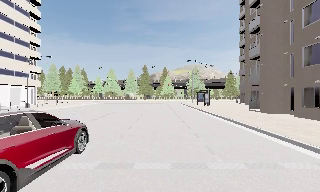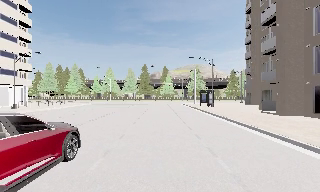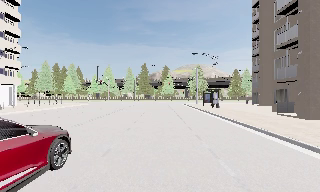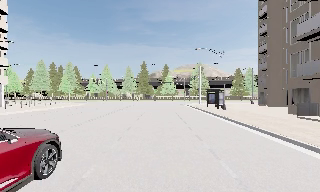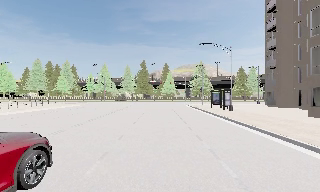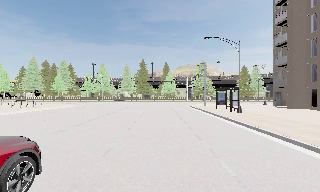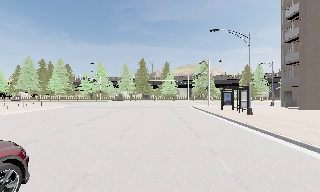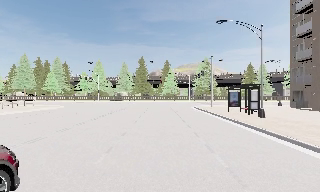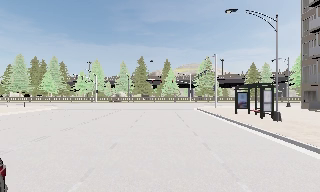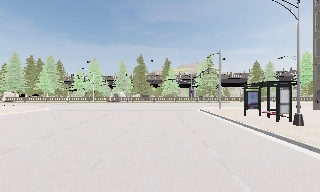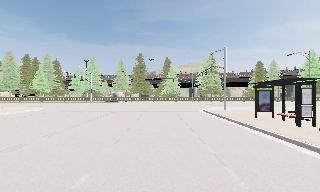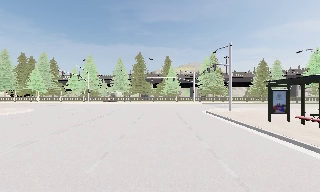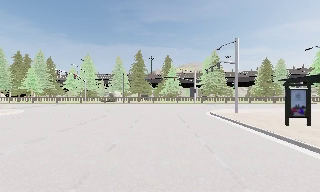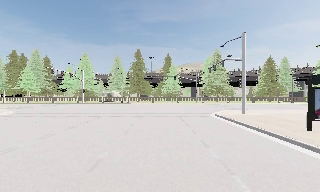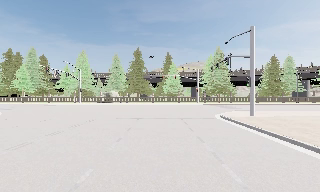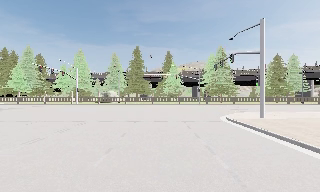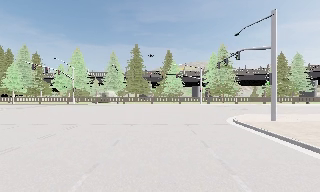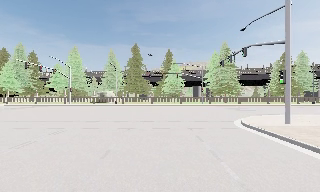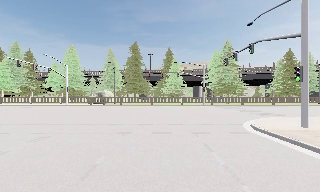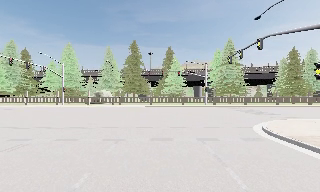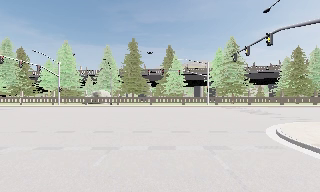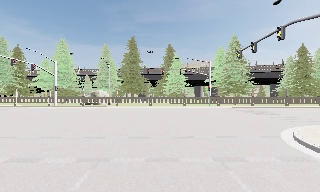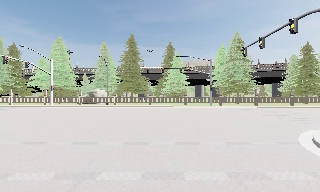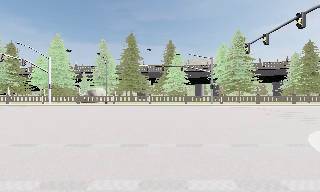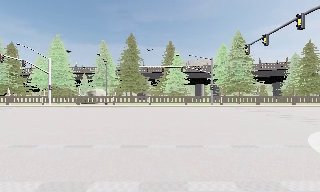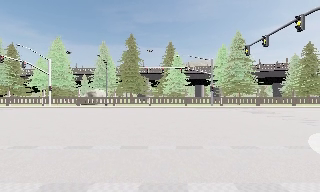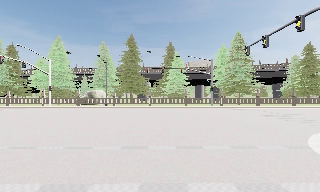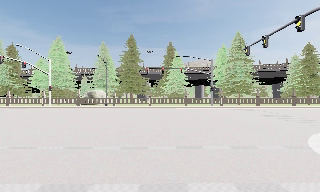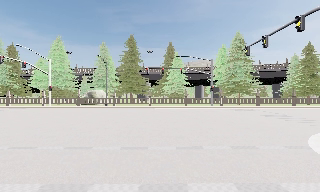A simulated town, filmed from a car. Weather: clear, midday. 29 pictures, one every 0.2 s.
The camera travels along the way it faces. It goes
forward.
0.0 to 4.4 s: The camera travels forward, about 35 m, so what stands in front looms larger. It loses speed.
4.4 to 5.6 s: The camera shifts only a little, or ends up much as it began.
The film runs forward here.
